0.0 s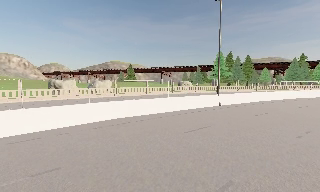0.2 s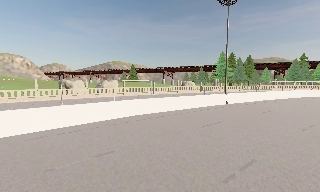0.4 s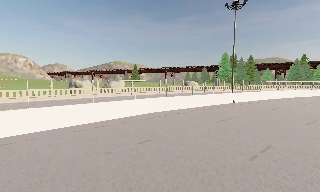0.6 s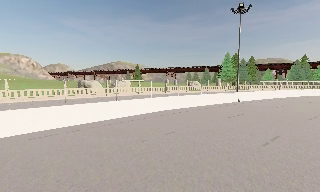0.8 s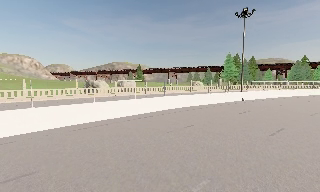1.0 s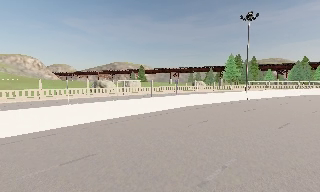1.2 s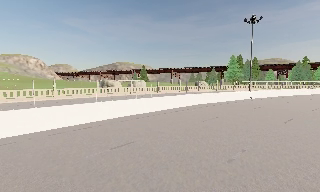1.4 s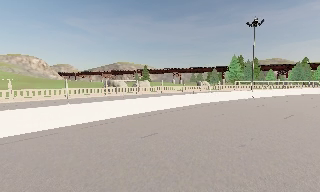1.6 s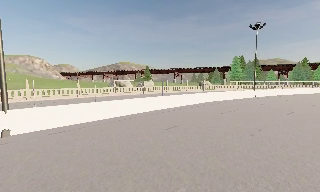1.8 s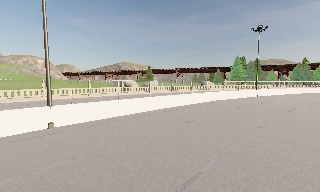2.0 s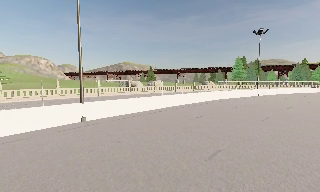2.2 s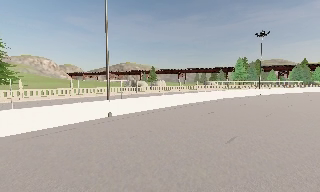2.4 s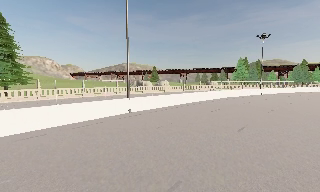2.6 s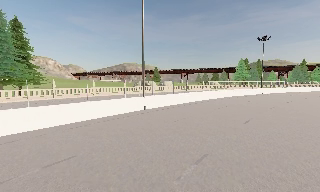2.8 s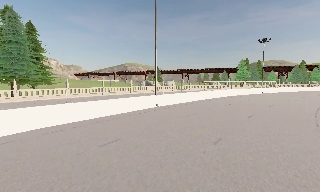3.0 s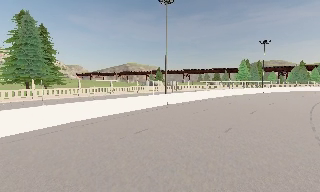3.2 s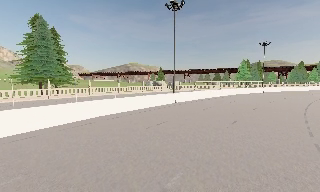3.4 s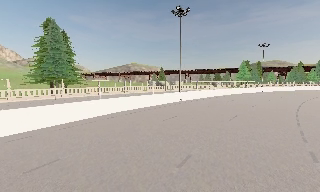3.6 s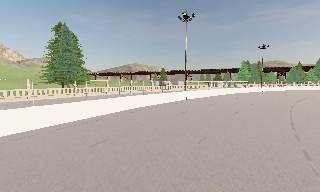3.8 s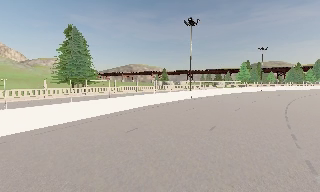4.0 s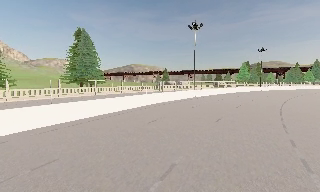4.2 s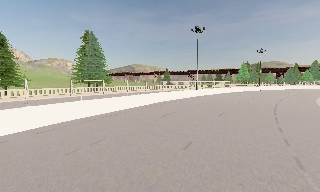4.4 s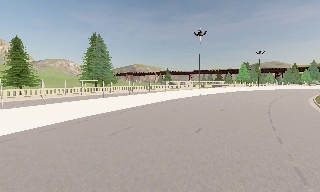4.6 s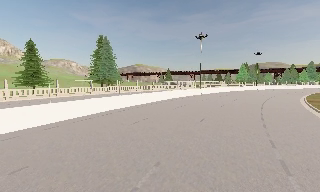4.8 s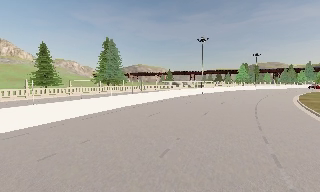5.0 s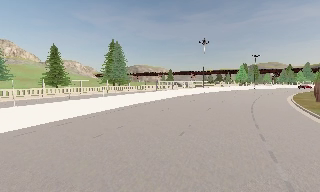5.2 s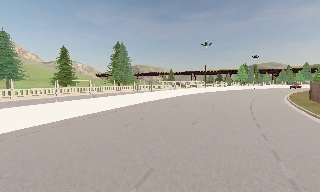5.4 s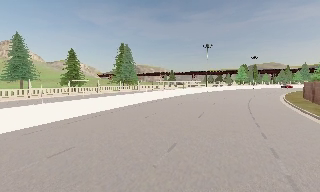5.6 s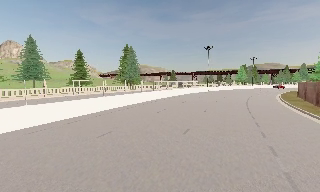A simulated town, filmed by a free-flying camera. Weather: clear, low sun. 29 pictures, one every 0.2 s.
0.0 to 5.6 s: The camera travels backward and to its left, about 55 m, so what stands in front gets smaller.
The film runs backward here.
